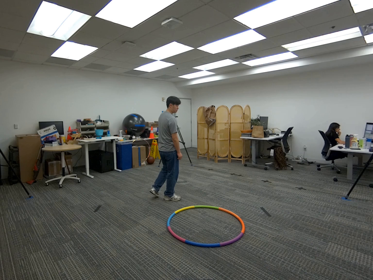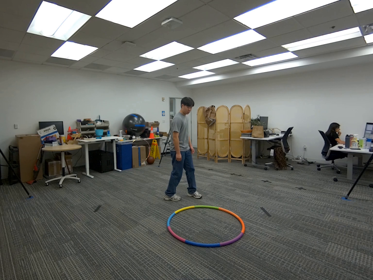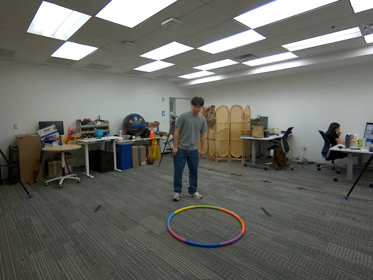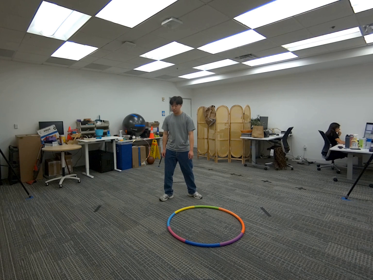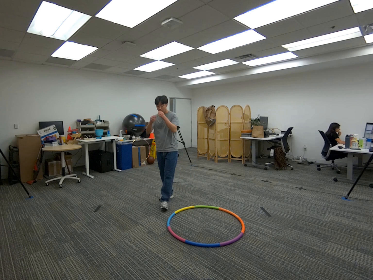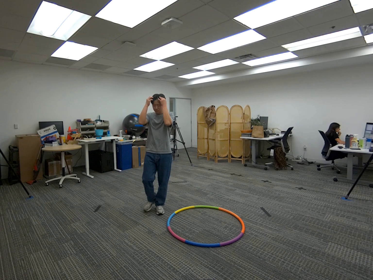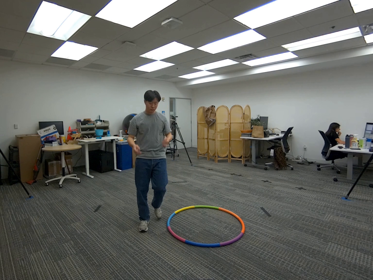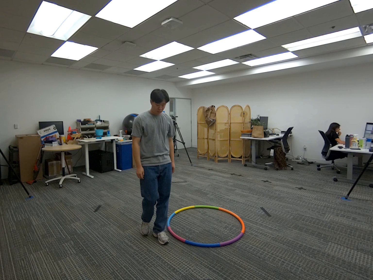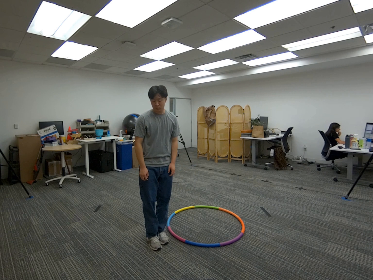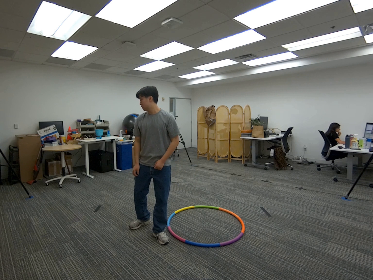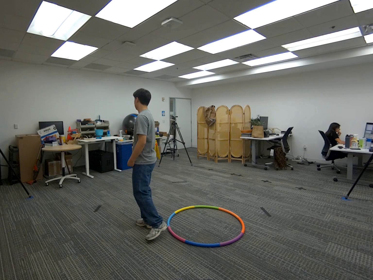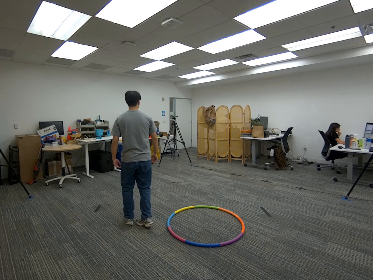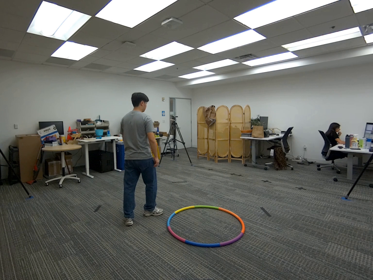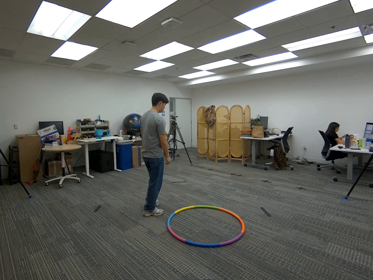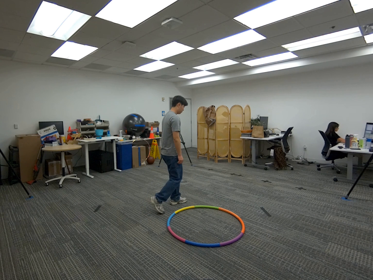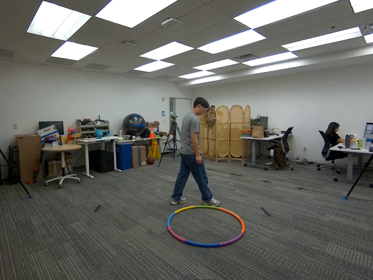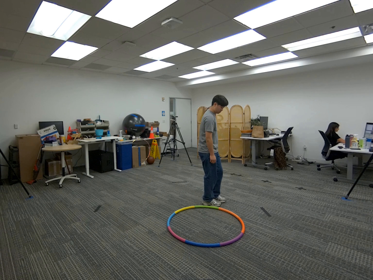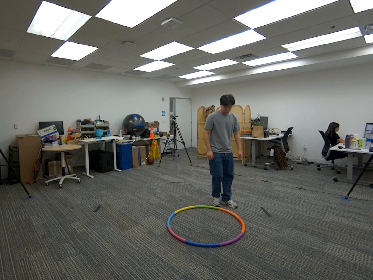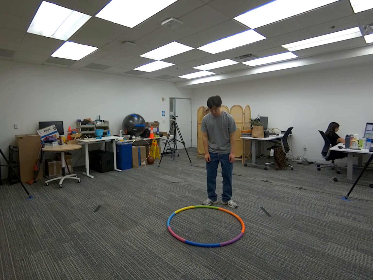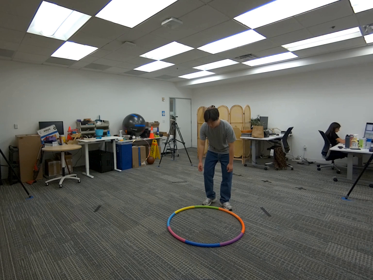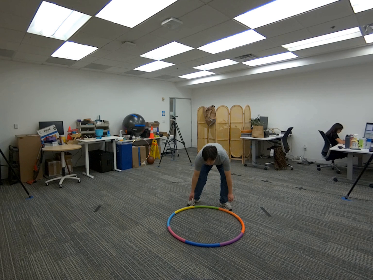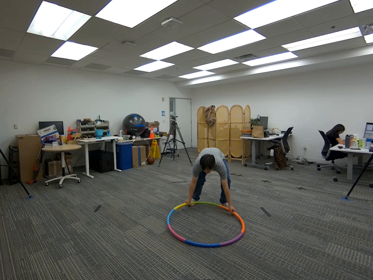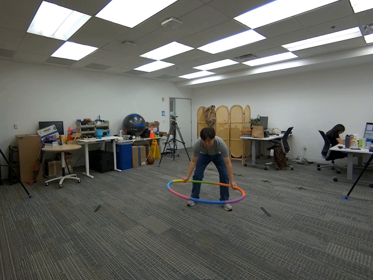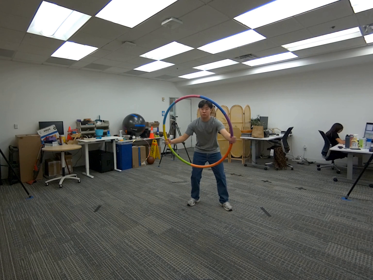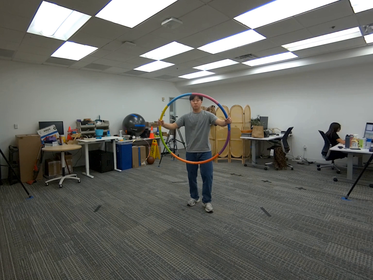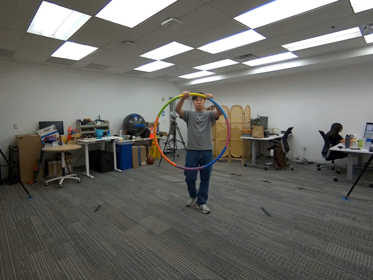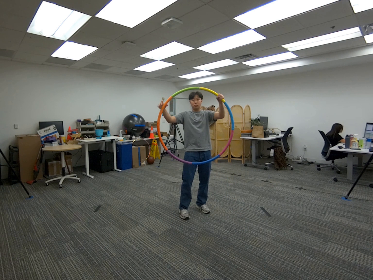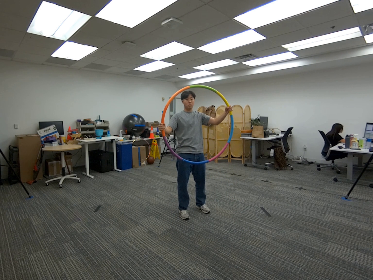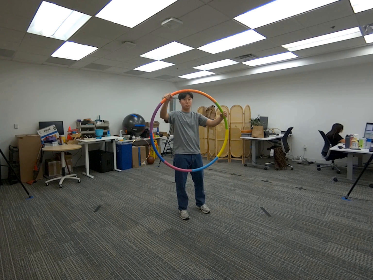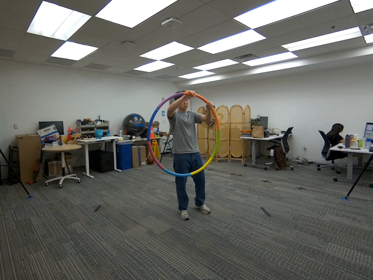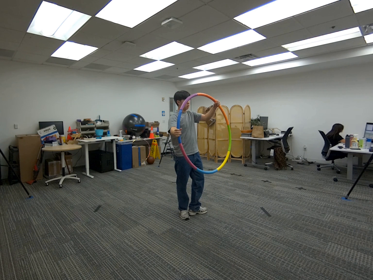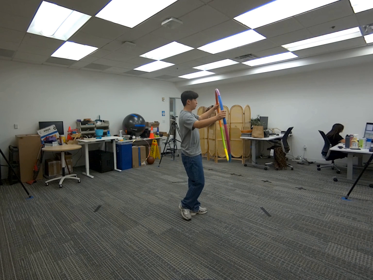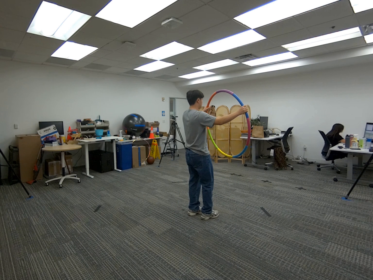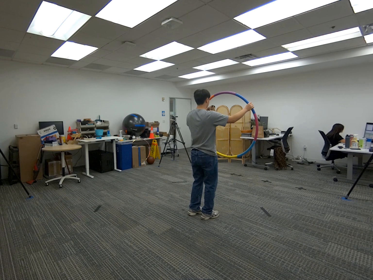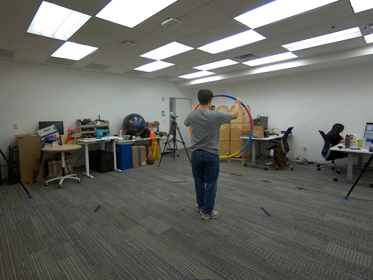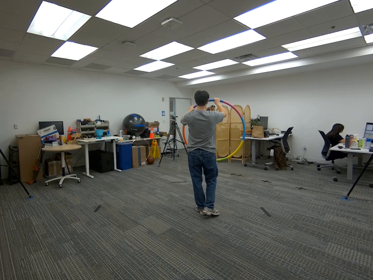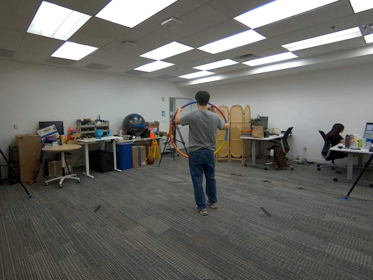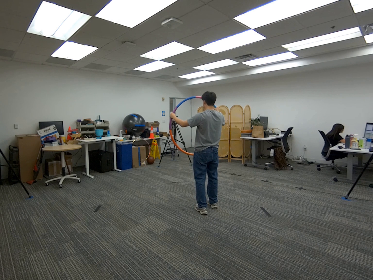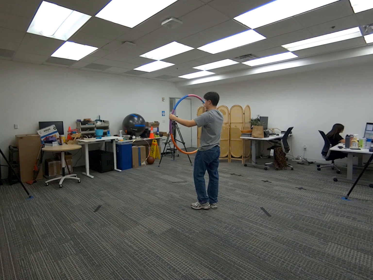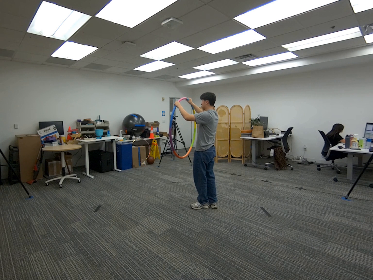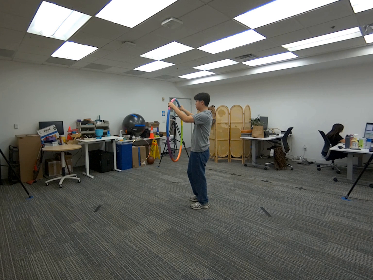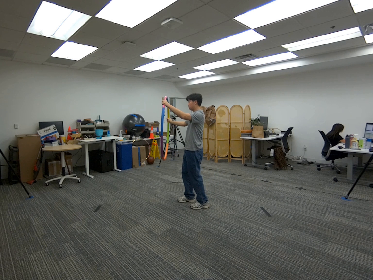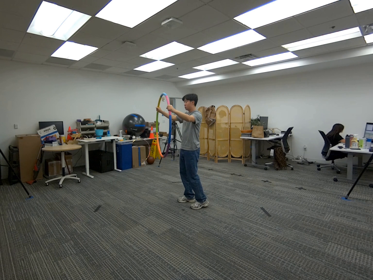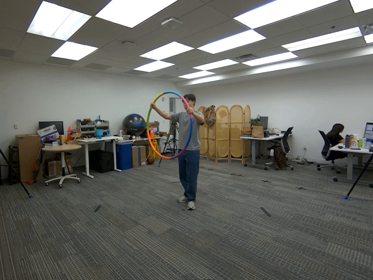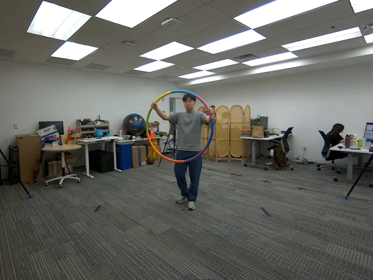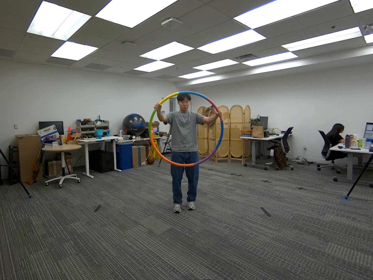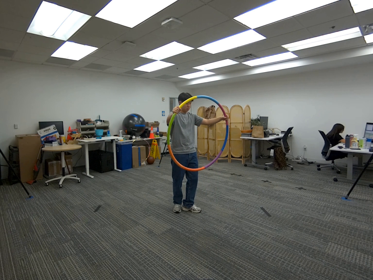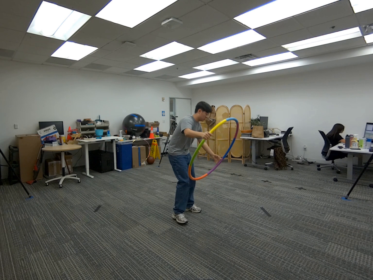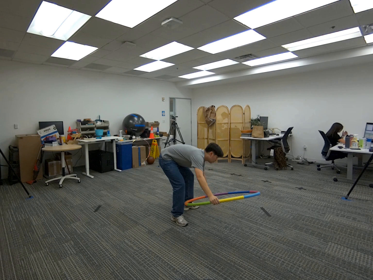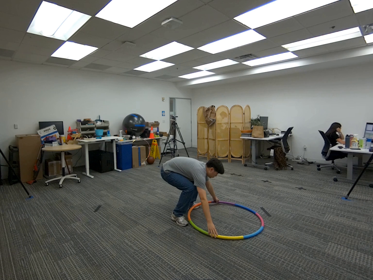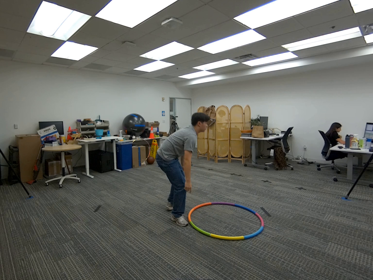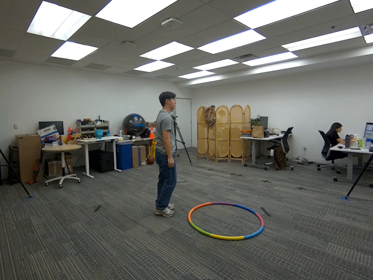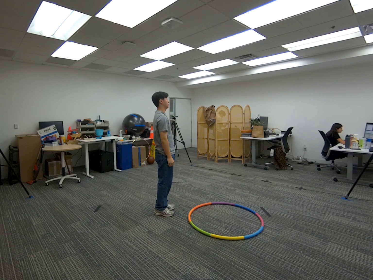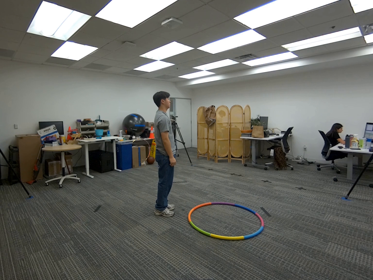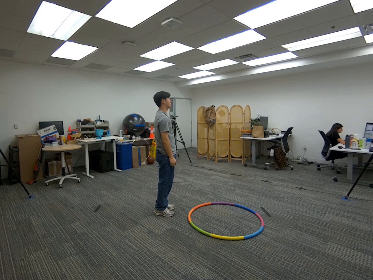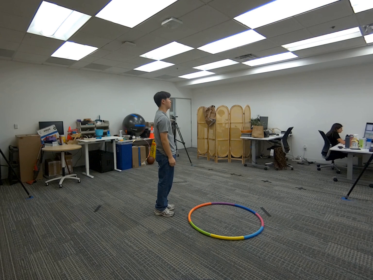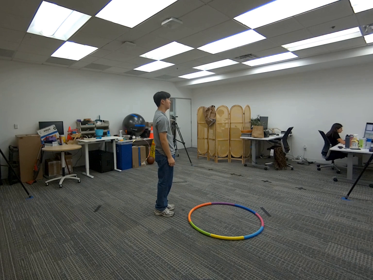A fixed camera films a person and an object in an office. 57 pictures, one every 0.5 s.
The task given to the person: Walk over to the hula hoop and grasp the hula hoop with both hands begin to rotate so that each camera gets a view of the hula hoop. Place down when complete.
